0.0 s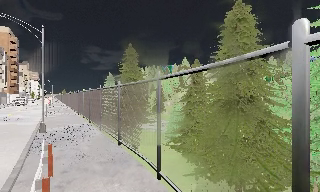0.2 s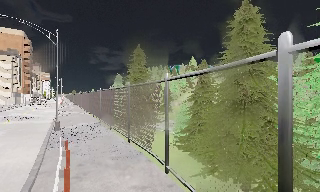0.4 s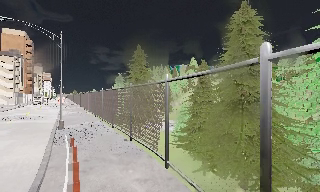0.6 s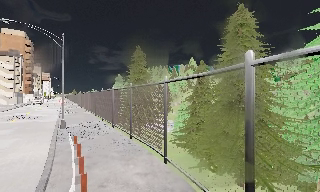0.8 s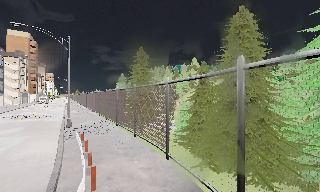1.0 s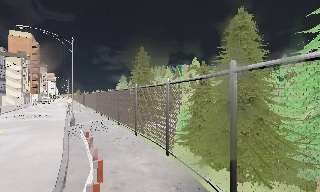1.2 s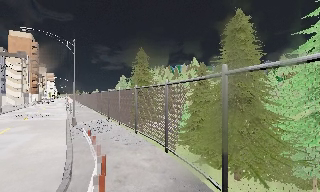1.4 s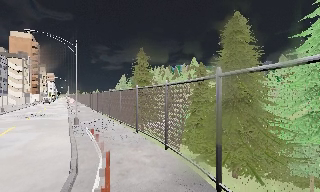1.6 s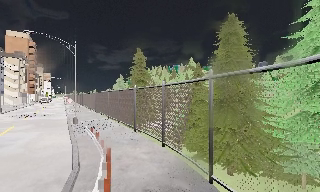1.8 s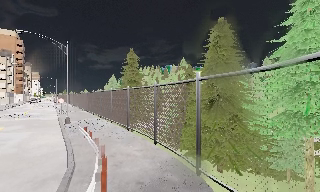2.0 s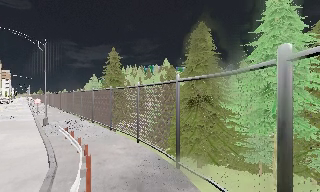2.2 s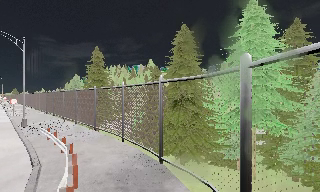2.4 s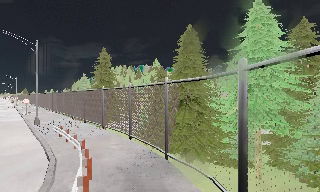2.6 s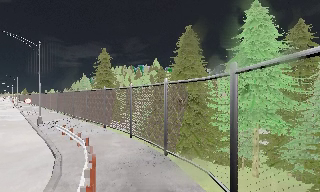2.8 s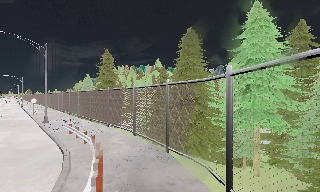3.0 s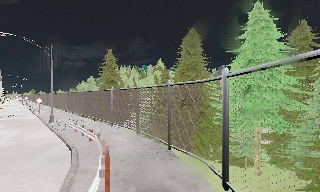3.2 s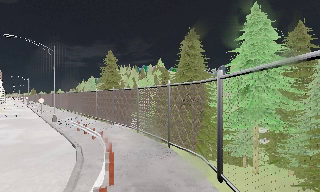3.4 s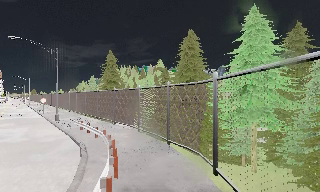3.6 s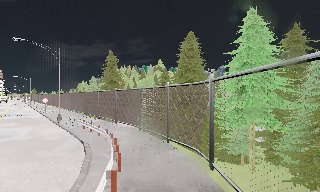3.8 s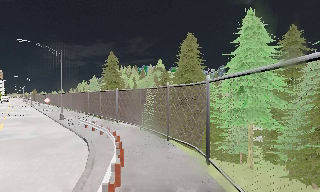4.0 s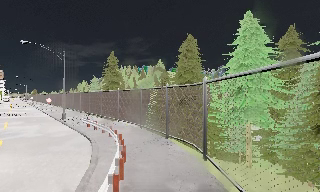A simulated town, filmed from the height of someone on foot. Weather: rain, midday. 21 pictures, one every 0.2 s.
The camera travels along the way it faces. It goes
backward.
0.0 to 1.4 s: The camera travels backward, about 2.5 m, so what stands in front gets smaller.
1.4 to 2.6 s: The camera swings to its right by about 15 degrees, and the scene slides to the left. It travels backward, about 2.5 m, so what stands in front gets smaller.
2.6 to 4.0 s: The camera travels backward, about 2.5 m, so what stands in front gets smaller.
The film runs backward here.
